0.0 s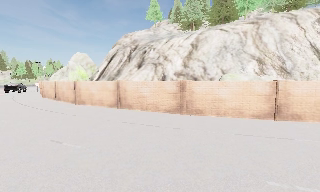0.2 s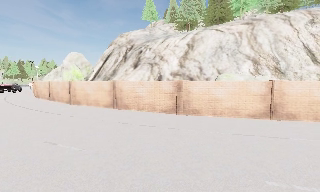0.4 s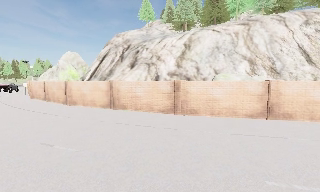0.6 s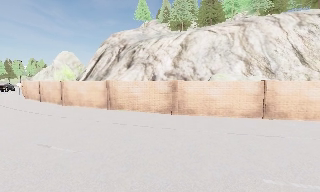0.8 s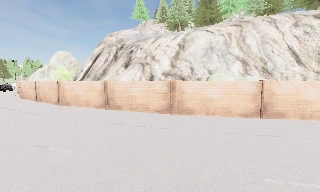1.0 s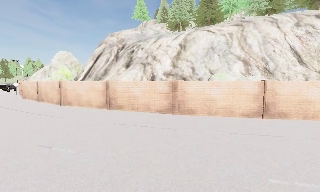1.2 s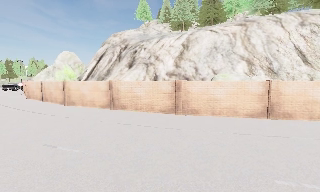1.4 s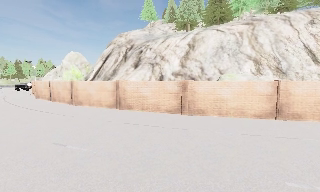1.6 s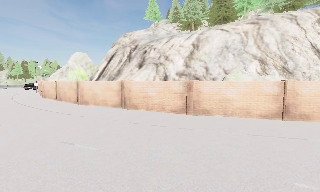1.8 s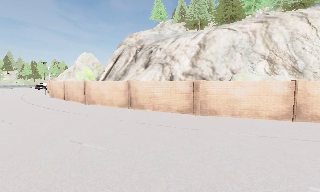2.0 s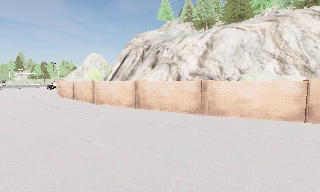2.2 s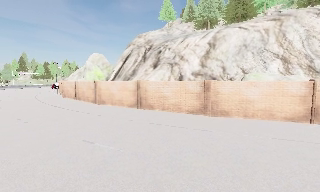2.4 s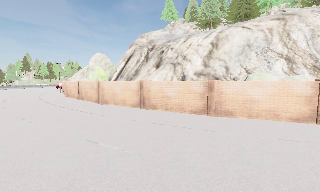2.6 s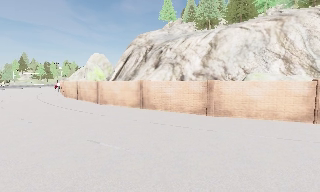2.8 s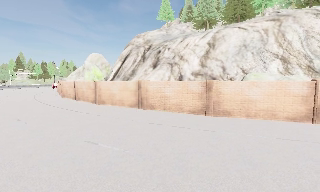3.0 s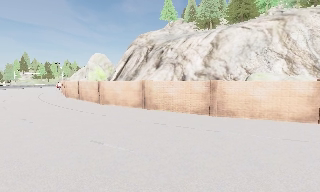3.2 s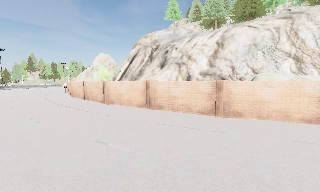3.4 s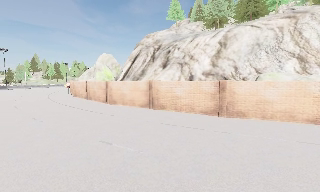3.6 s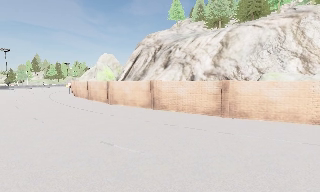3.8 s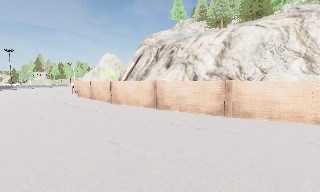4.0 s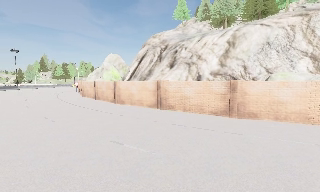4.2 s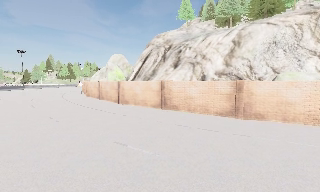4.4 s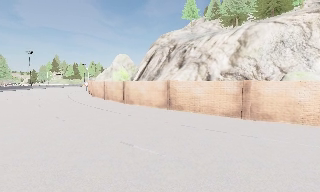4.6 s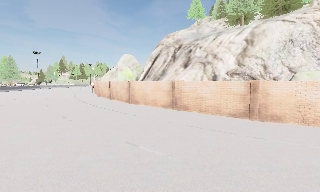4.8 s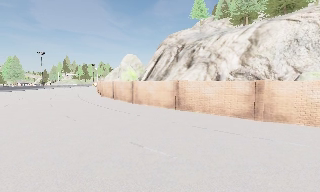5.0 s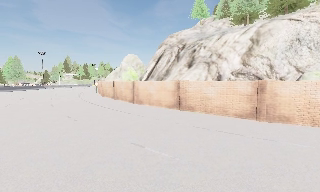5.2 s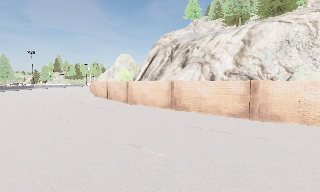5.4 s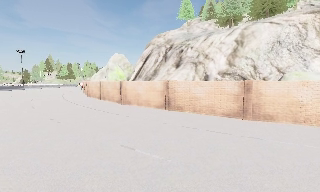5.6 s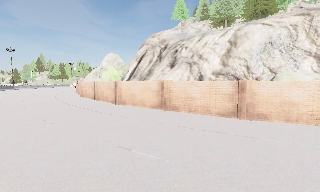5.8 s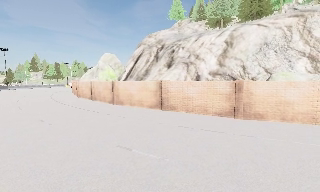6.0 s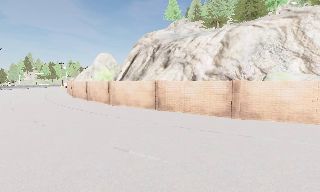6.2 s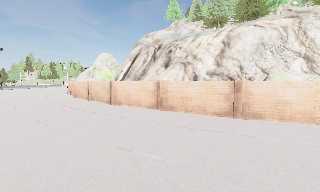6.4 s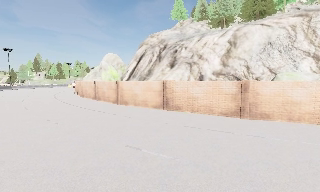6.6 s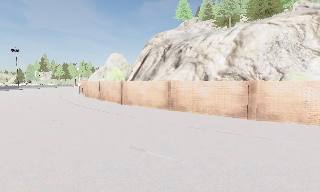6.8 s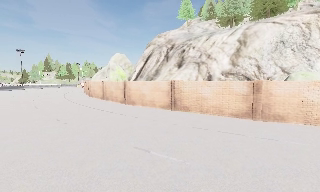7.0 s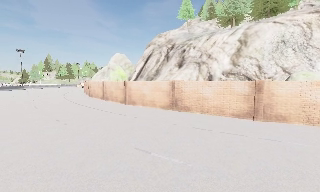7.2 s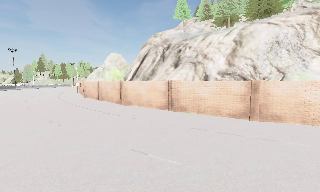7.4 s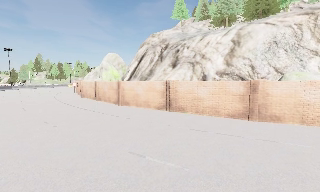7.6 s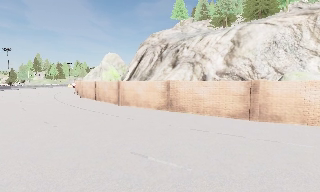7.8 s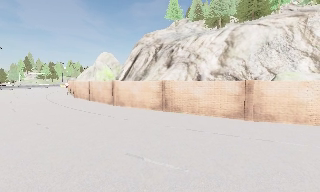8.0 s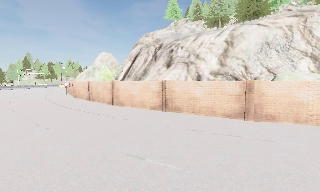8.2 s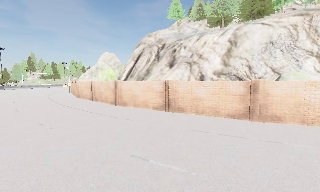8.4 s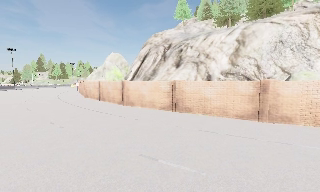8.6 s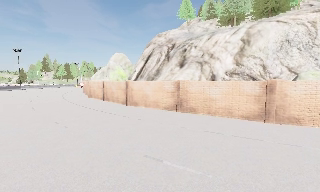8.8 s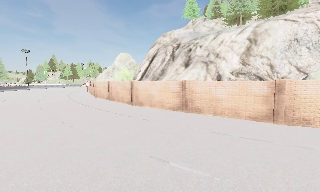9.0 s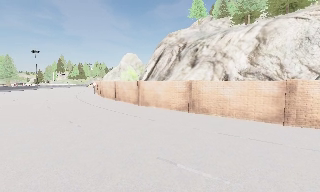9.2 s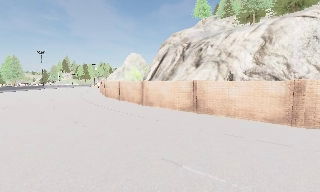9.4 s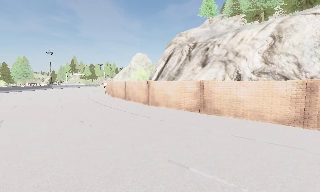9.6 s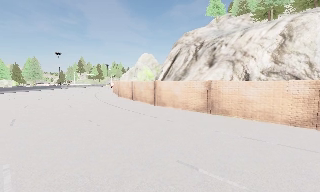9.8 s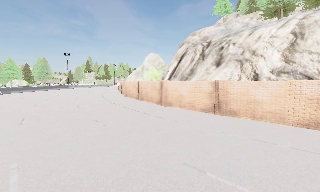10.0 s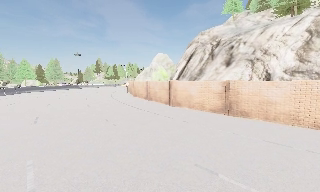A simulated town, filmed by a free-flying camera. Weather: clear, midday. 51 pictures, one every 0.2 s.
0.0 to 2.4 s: The camera travels to its left, about 1 m, so close, fixed things drift to the right.
2.4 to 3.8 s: The camera travels to its left, about 0.5 m, so close, fixed things drift to the right.
3.8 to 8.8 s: The camera travels to its left and forward, about 2 m, so close, fixed things drift to the right.
8.8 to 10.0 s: The scene slides to the right, as the camera pans about 15 degrees to its left.
The film runs forward here.
